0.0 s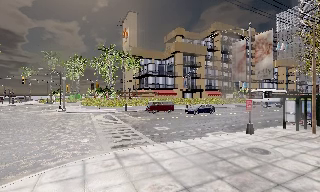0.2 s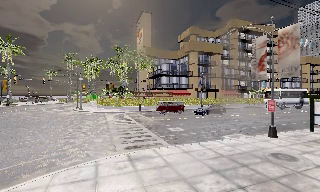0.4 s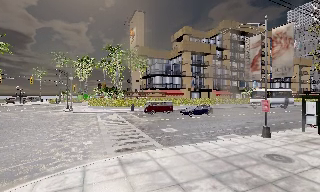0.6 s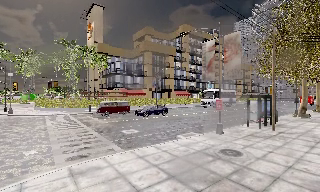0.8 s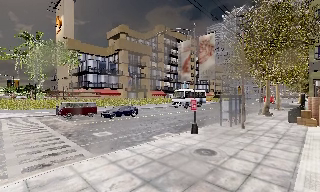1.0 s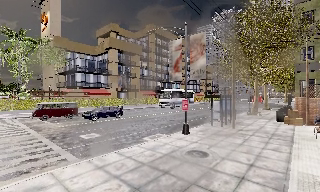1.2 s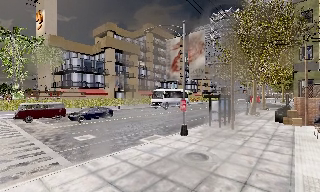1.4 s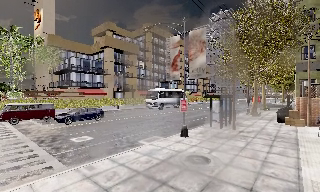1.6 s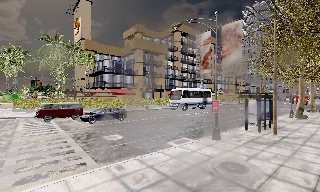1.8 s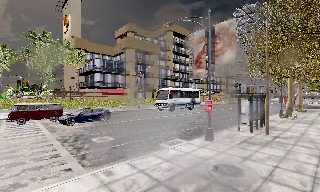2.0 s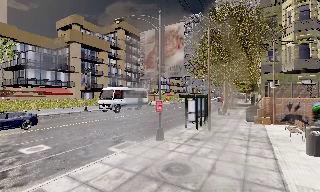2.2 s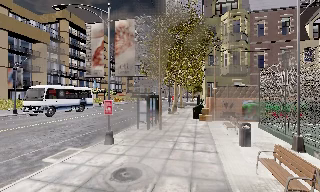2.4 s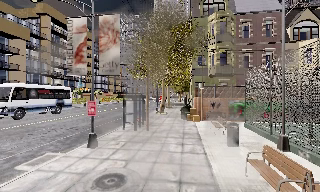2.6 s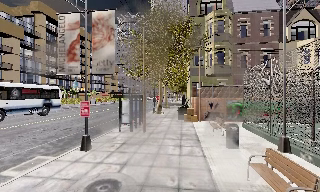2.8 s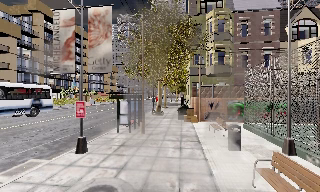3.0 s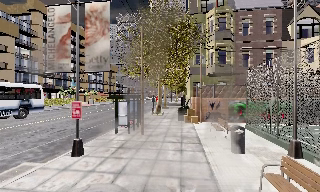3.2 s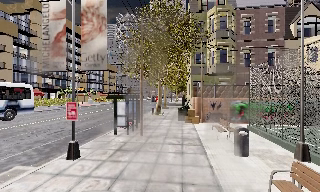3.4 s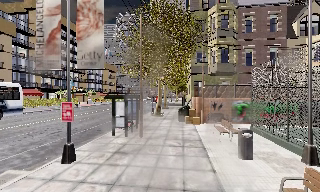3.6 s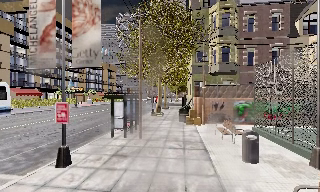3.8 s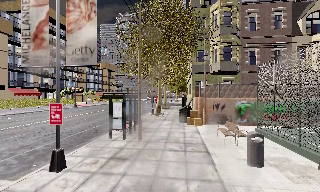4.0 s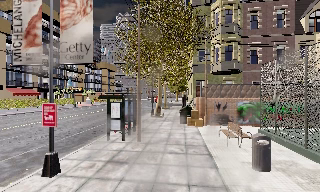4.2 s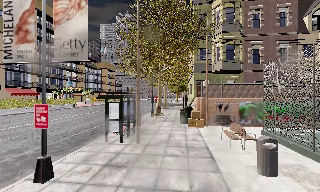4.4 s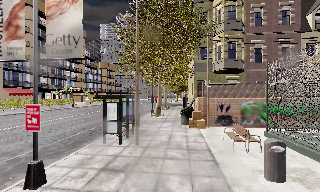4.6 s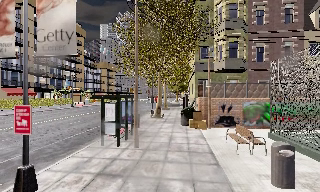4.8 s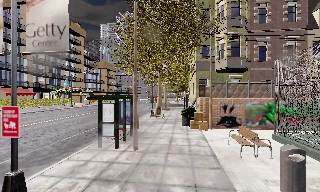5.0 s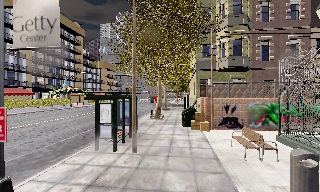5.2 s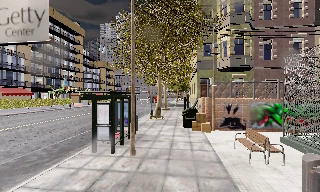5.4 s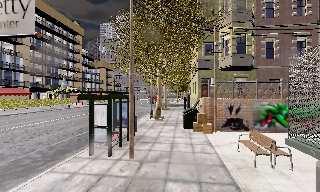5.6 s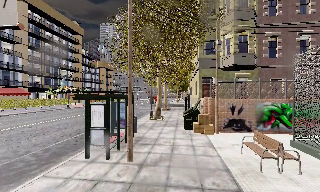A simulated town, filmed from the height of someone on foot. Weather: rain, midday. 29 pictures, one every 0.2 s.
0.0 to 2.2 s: The camera pans to its right, which is clockwise from overhead, by about 50 degrees. It travels forward, about 3.5 m.
2.2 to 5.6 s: The camera travels forward, about 6 m, so what stands in front looms larger.
The film runs forward here.
